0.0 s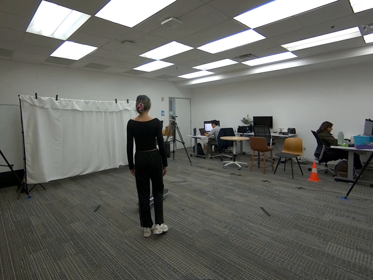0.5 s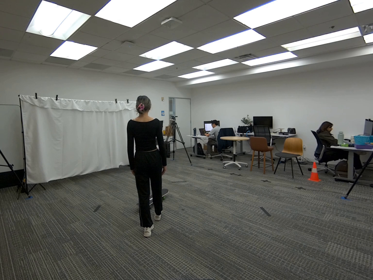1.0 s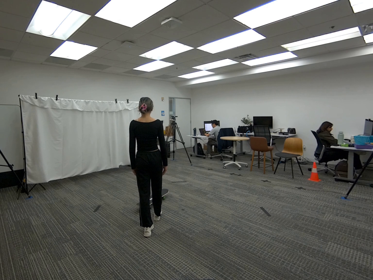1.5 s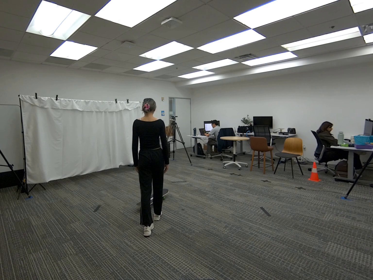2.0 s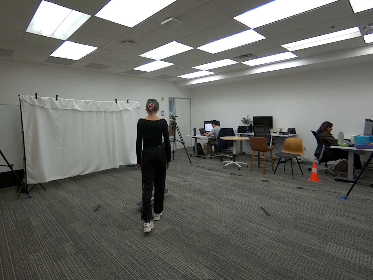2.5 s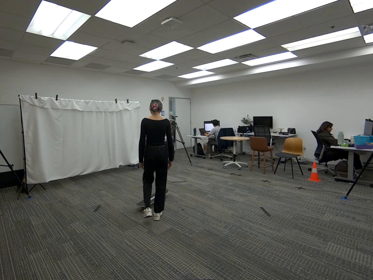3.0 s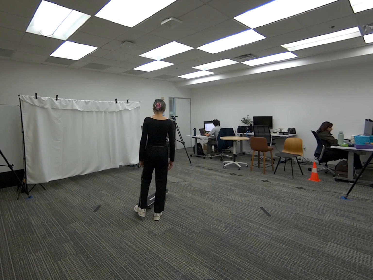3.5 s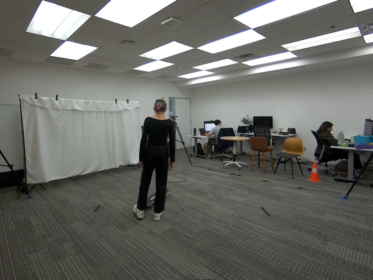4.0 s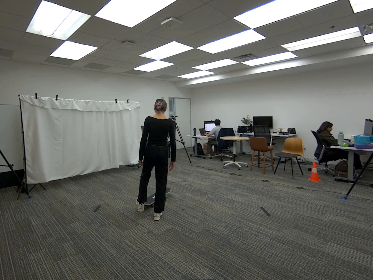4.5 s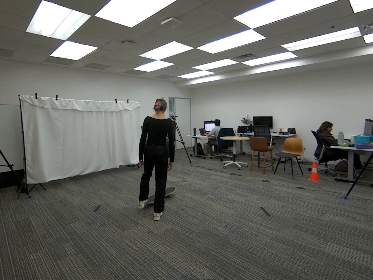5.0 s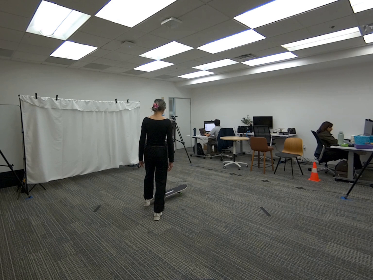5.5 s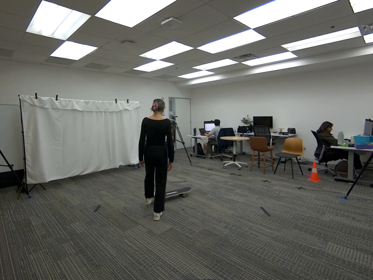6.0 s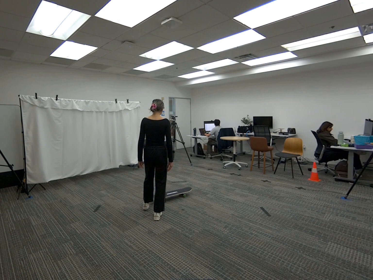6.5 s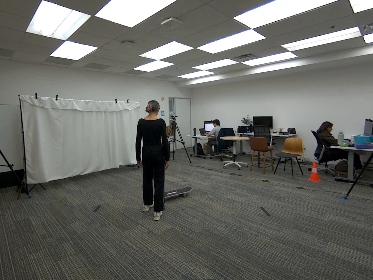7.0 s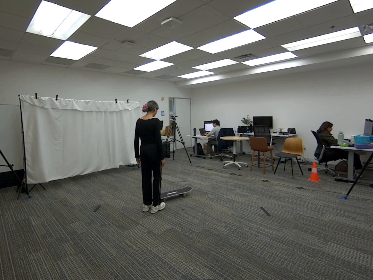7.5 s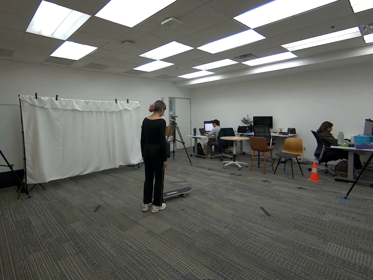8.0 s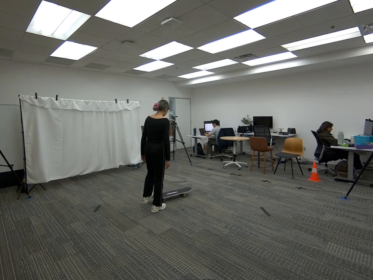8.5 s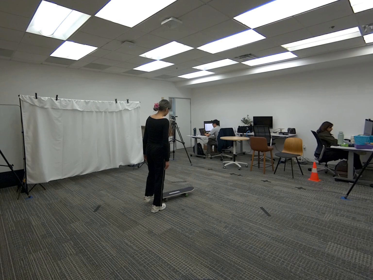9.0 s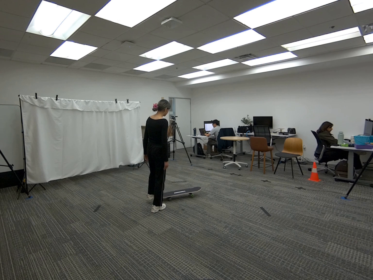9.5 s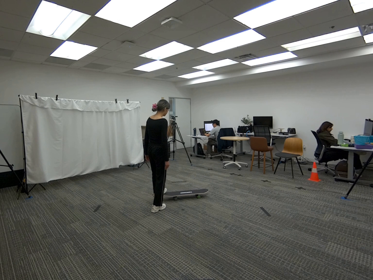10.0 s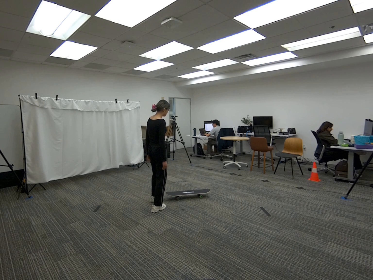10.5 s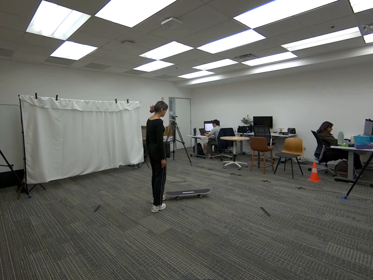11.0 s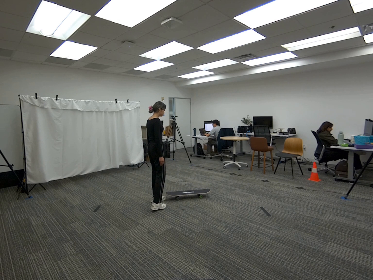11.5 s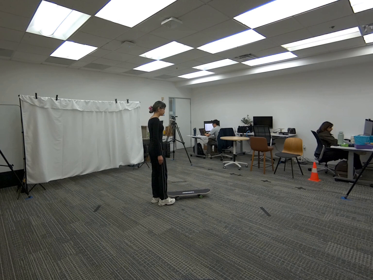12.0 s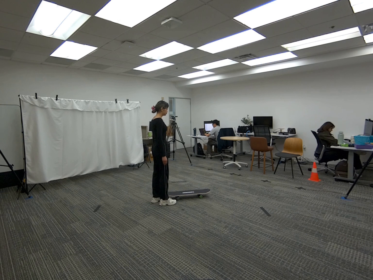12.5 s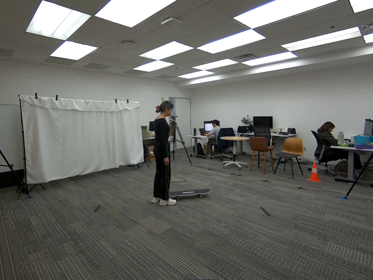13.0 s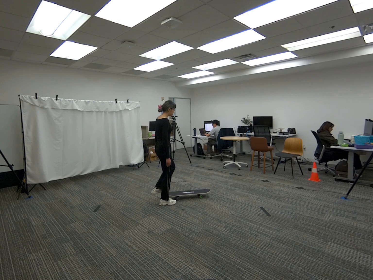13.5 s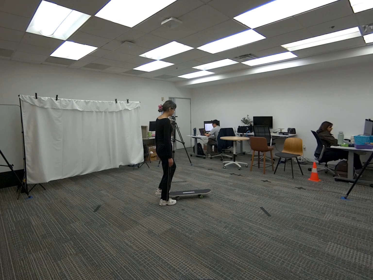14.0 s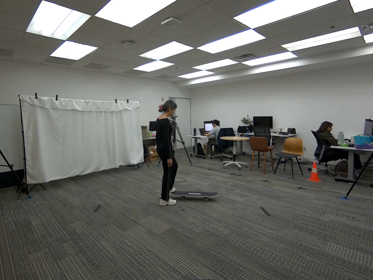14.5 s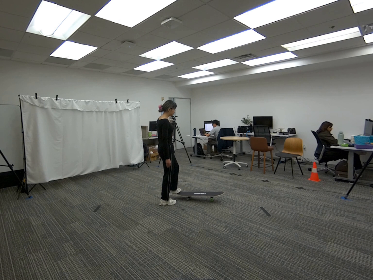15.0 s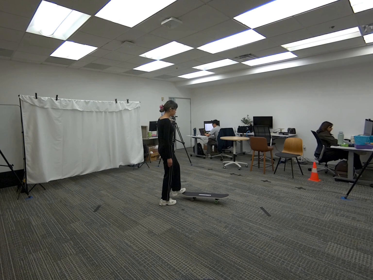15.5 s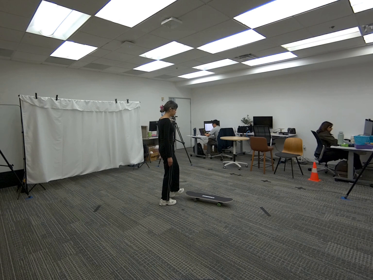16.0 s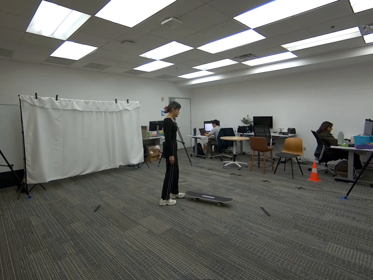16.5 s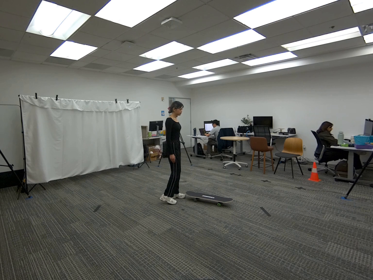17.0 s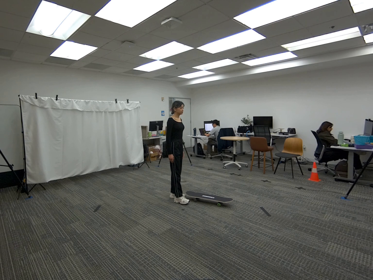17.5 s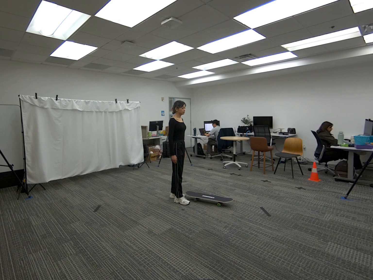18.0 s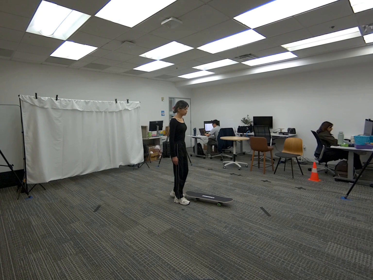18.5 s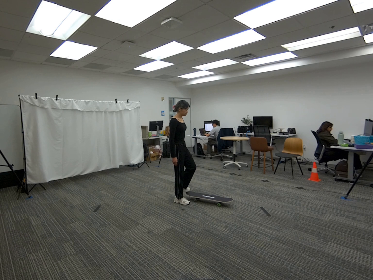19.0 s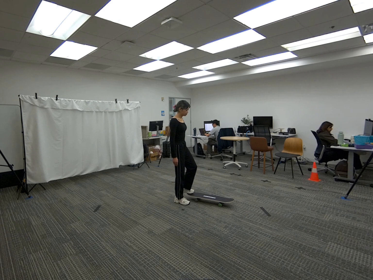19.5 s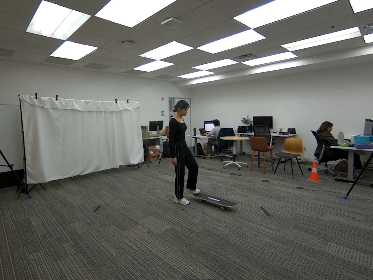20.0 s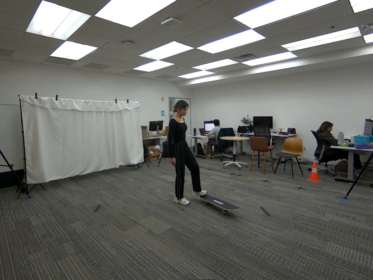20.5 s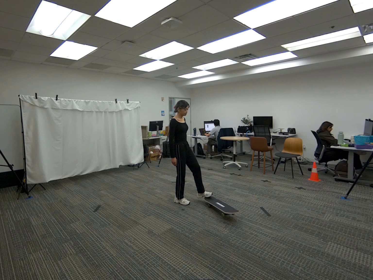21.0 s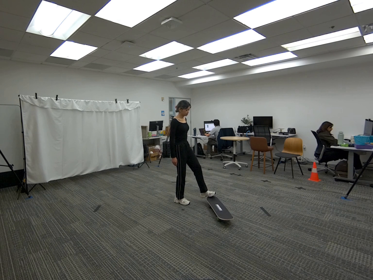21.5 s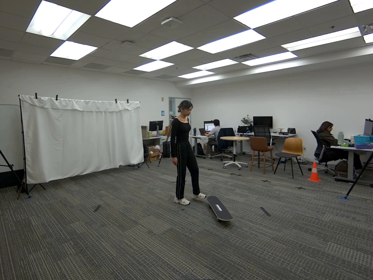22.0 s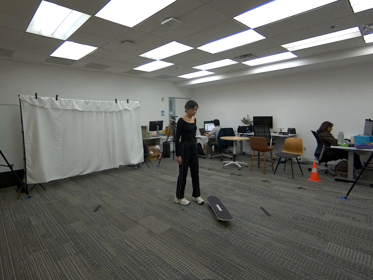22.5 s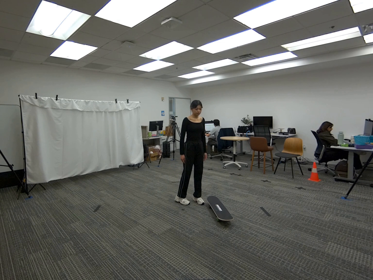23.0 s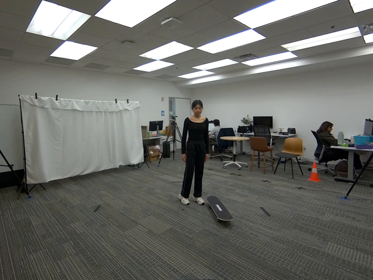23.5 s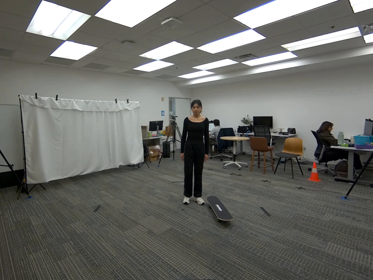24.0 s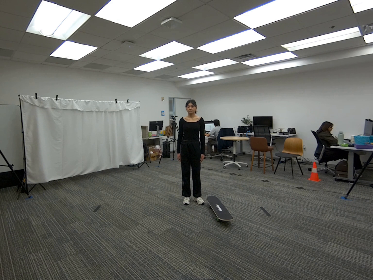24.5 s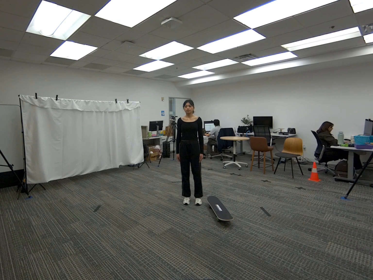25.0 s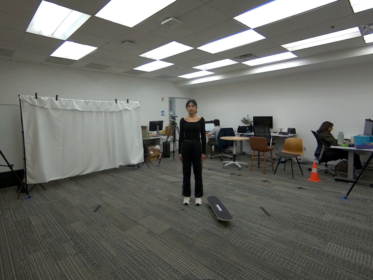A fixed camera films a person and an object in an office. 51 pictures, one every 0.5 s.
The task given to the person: Walk to the skateboard on the floor. Use one of your foot to push the skateboard around the ground within the bounding area. Stop pushing the skateboard when finish.
